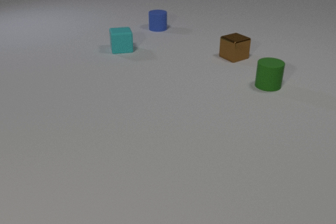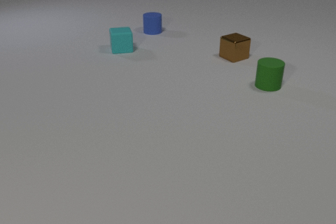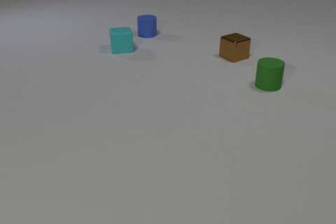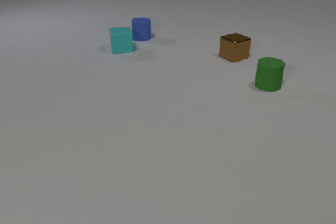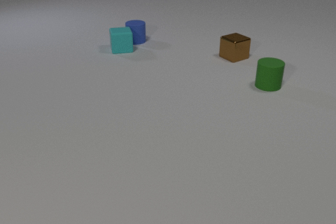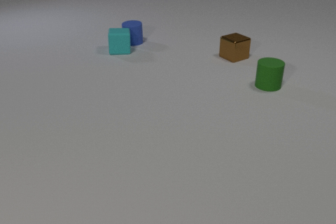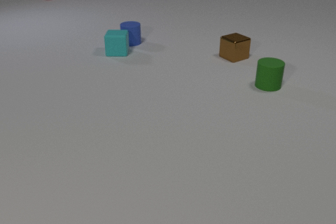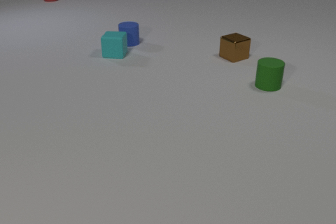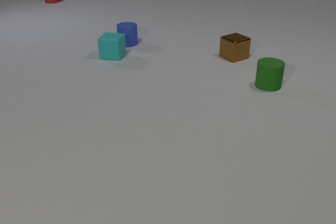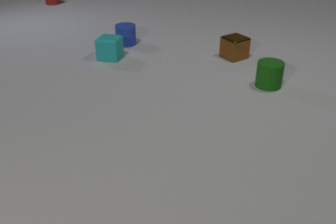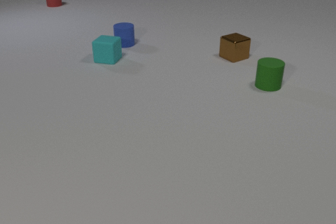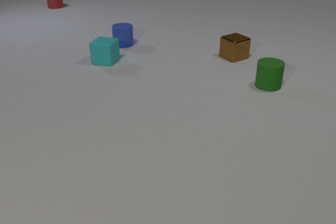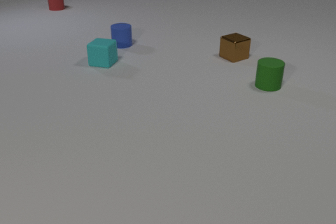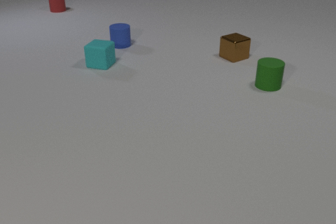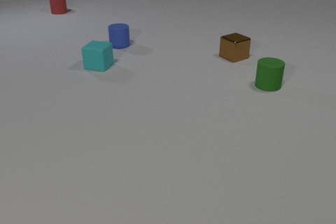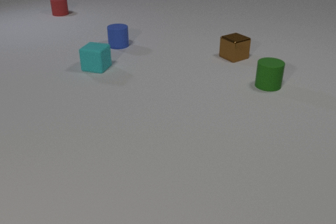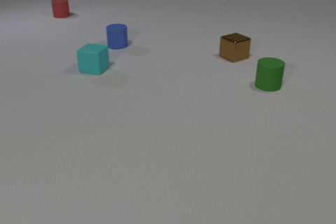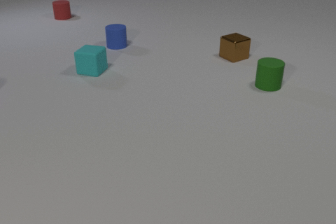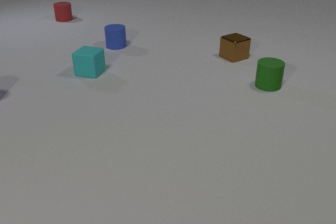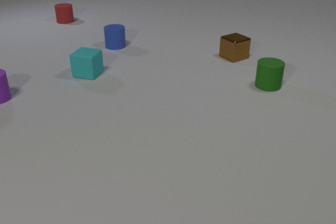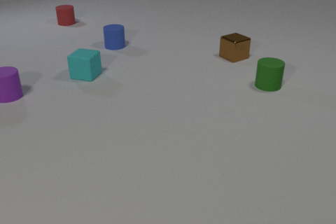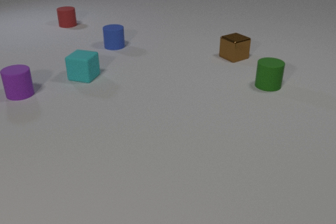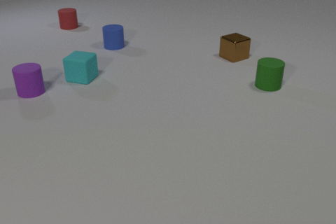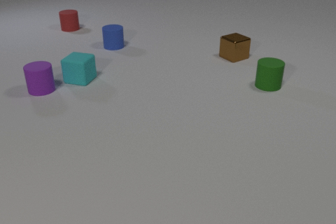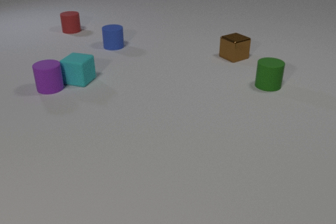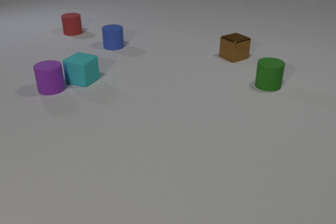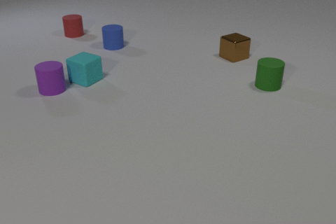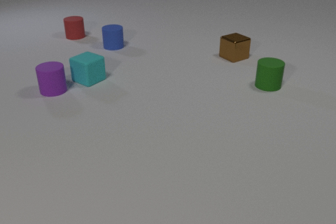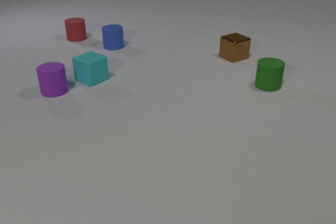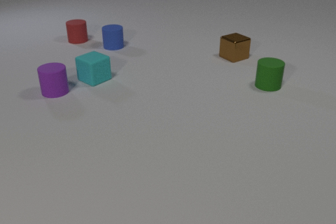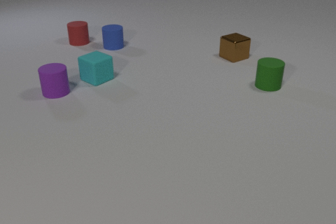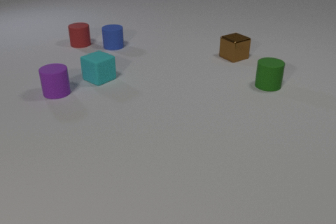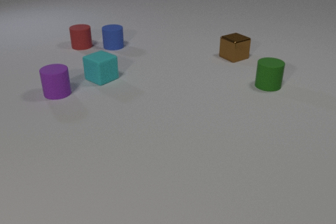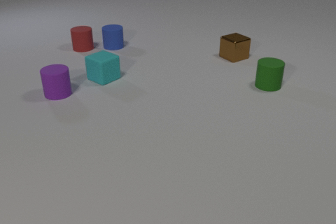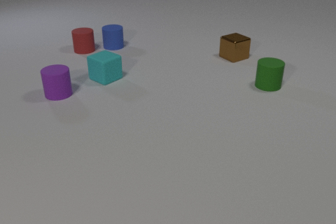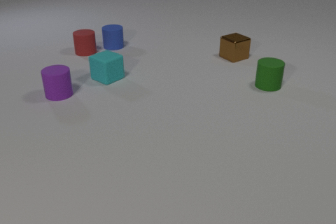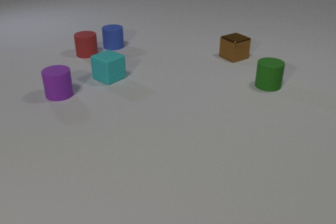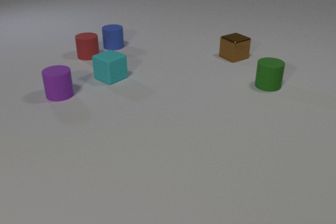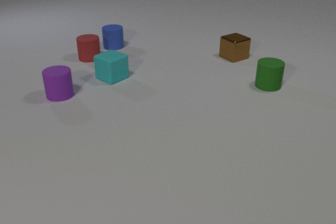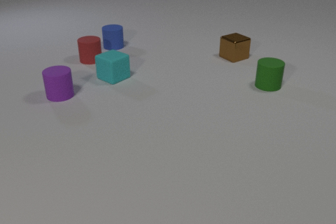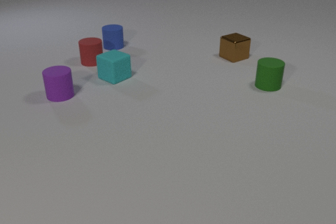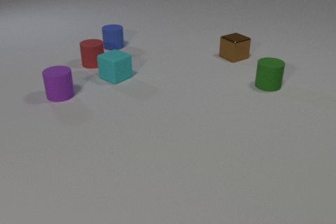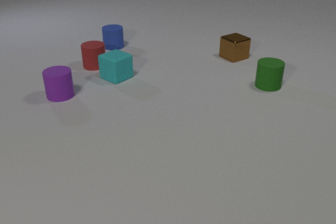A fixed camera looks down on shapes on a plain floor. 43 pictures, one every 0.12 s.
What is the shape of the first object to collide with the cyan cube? cylinder.
What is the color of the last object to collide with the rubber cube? purple.
How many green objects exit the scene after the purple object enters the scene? 0.
0.00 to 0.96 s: The blue rubber cylinder slides toward the camera and to the left. The cyan rubber cube slides toward the camera and to the left, spins clockwise seen from above by about 30 degrees, its near face sliding to the left. The red rubber cylinder comes in at the top edge, slides toward the camera. The blue rubber cylinder and the cyan rubber cube collide.
0.96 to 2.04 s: The blue rubber cylinder slides to the left and toward the camera. The cyan rubber cube slides toward the camera and to the left. The red rubber cylinder slides toward the camera.
2.04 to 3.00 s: The cyan rubber cube slides toward the camera and to the left. The purple rubber cylinder comes in at the left edge, slides to the right. The red rubber cylinder slides toward the camera. The cyan rubber cube and the purple rubber cylinder collide.
3.00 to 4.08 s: The cyan rubber cube slides to the right. The purple rubber cylinder slides toward the camera and to the right. The red rubber cylinder slides toward the camera.
4.08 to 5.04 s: The cyan rubber cube slides to the right. The red rubber cylinder slides toward the camera.
